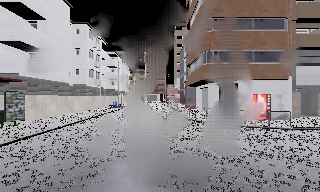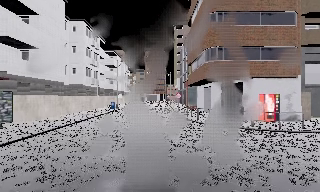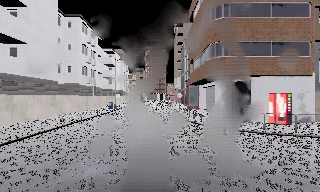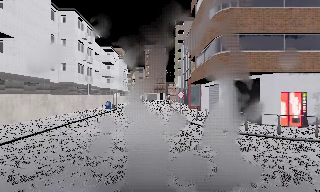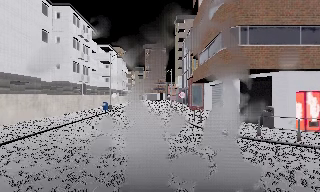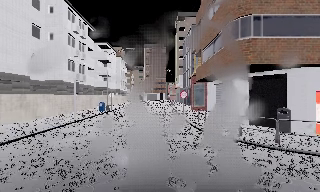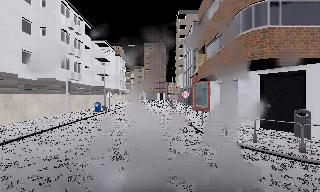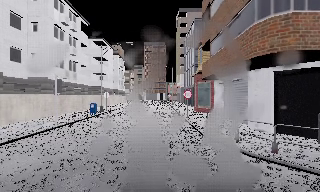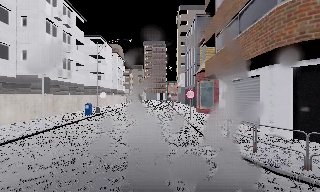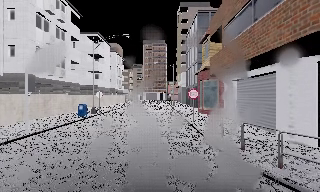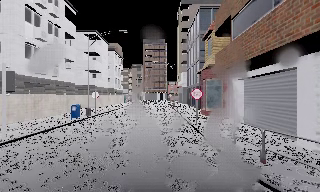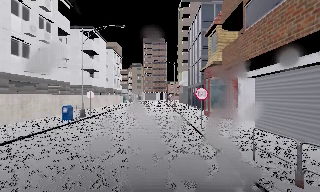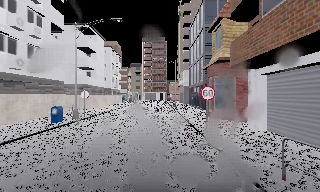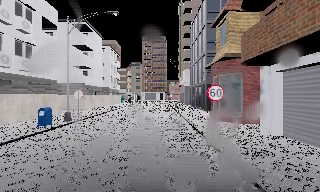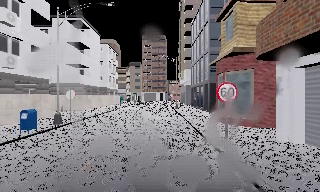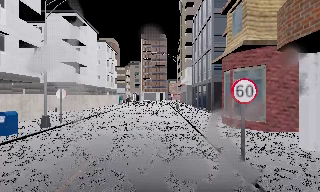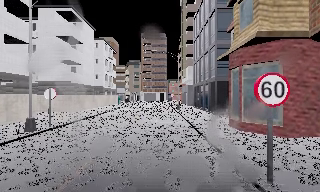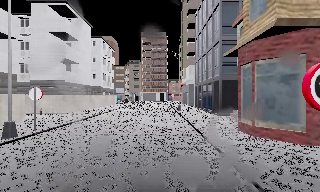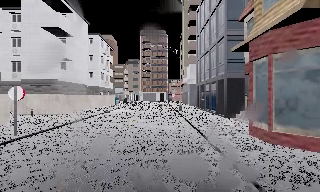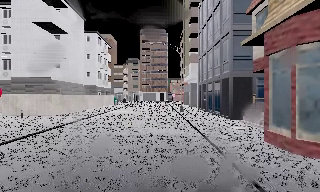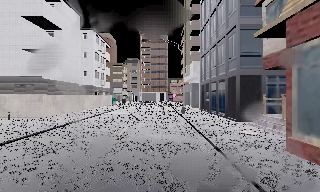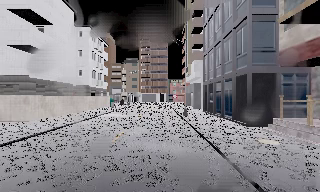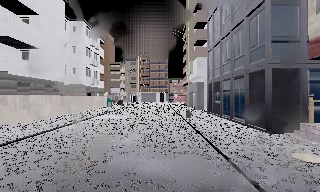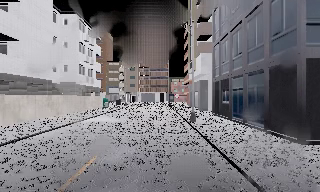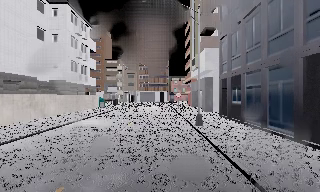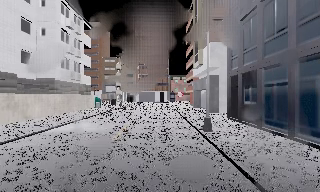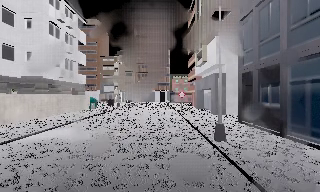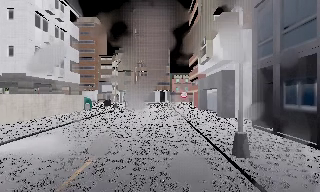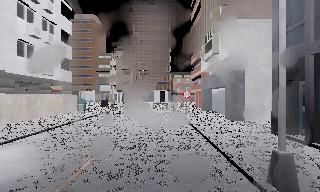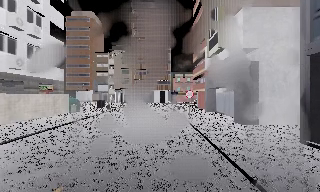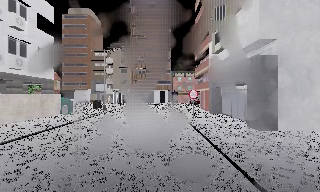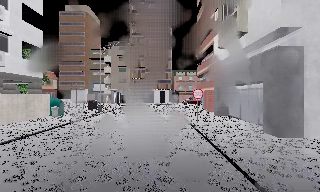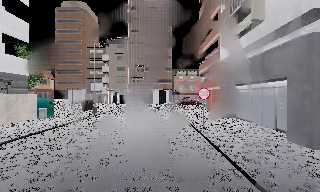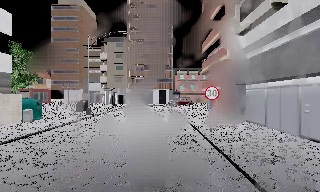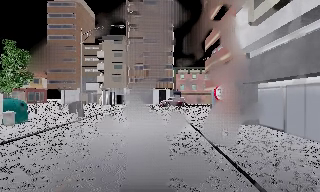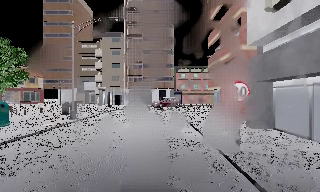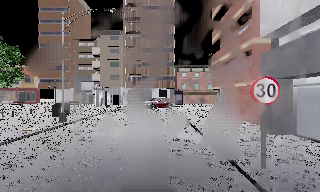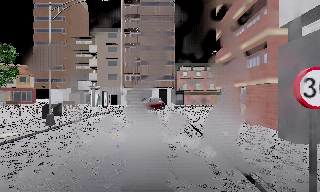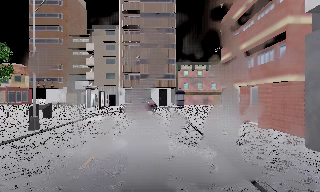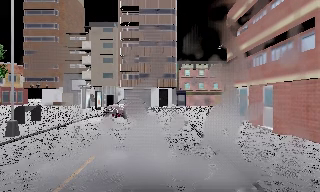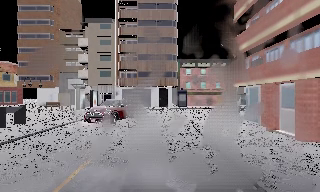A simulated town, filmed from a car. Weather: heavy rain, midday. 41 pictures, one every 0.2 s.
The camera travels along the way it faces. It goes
forward.
0.0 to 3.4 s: The camera travels forward, about 18 m, so what stands in front looms larger.
3.4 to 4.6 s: The camera travels forward, about 8 m, so what stands in front looms larger. It gains speed.
4.6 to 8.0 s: The camera travels forward, about 25 m, so what stands in front looms larger.
The film runs forward here.
